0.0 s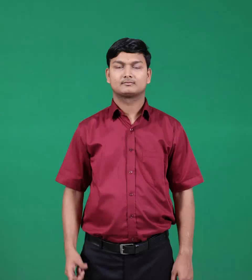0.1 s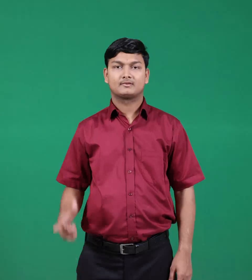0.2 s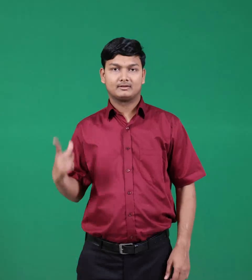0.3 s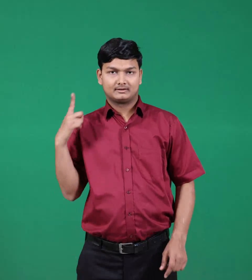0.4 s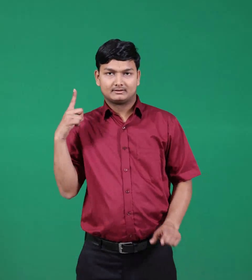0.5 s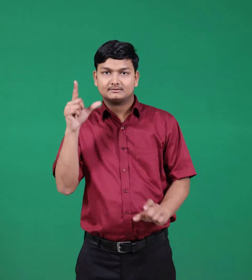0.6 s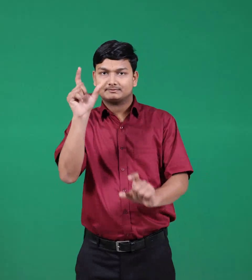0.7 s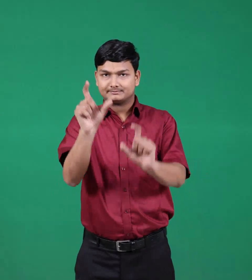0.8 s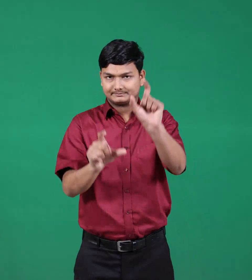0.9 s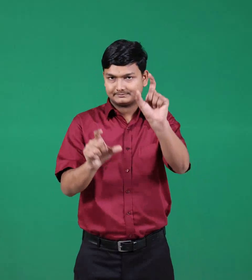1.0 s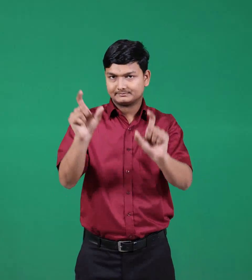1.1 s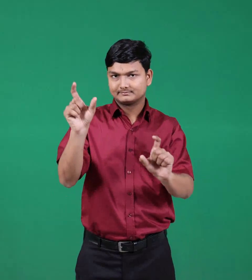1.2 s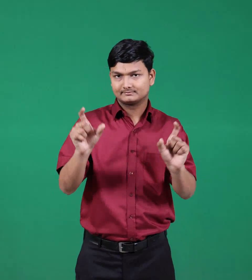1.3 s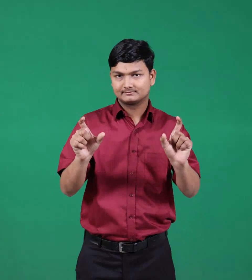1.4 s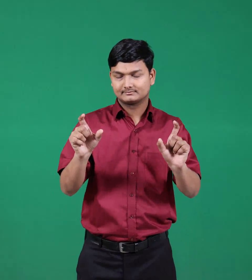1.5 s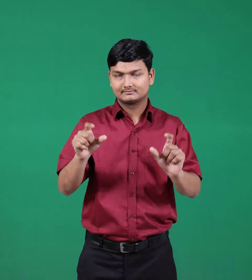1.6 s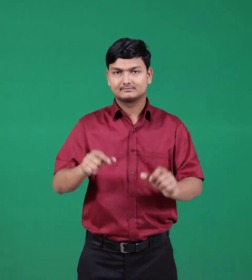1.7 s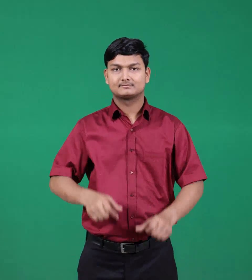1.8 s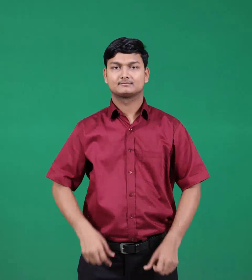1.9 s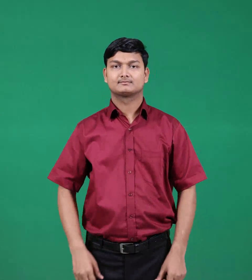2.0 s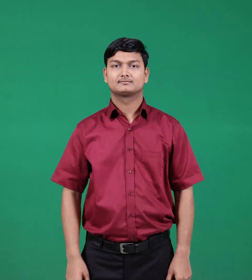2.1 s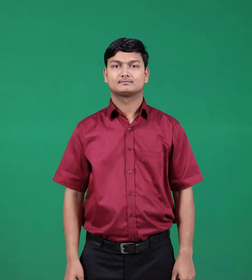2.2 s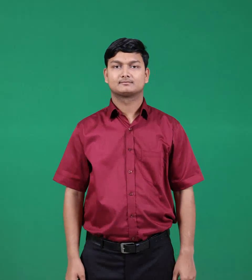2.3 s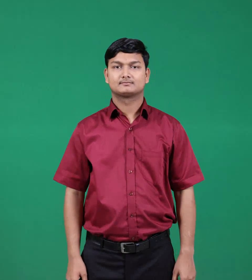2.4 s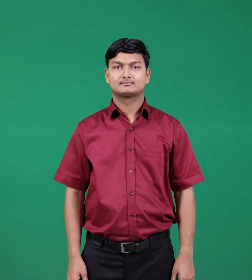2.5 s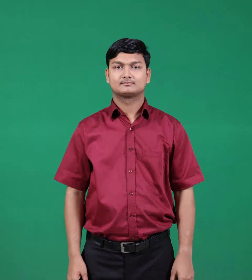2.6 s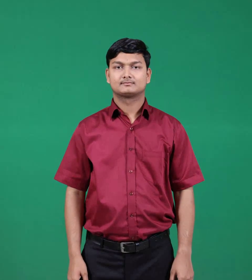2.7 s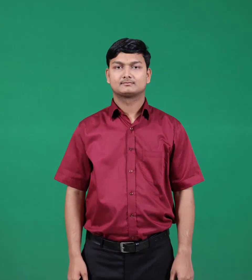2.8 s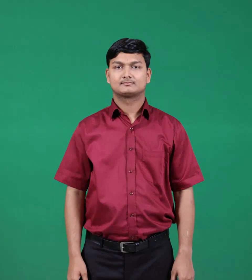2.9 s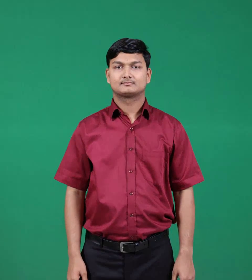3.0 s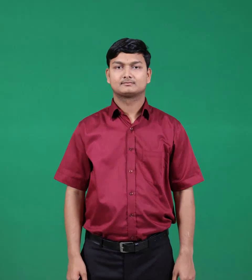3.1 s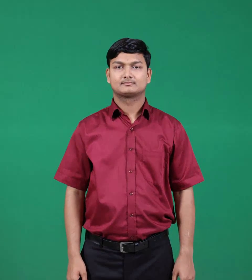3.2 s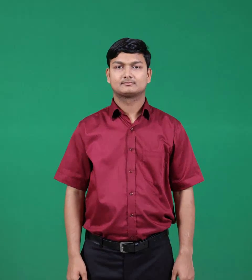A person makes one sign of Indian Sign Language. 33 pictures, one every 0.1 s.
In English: leaders
